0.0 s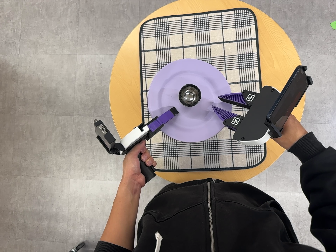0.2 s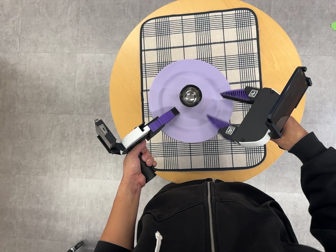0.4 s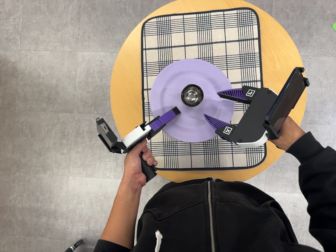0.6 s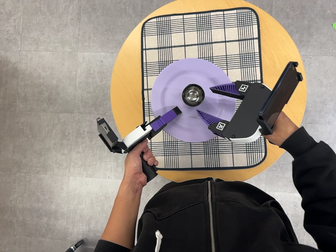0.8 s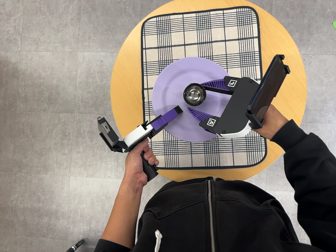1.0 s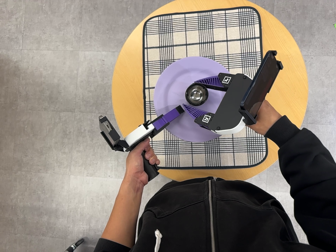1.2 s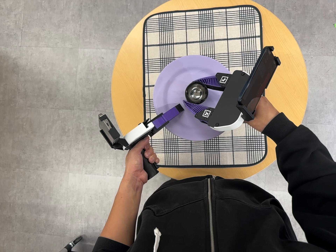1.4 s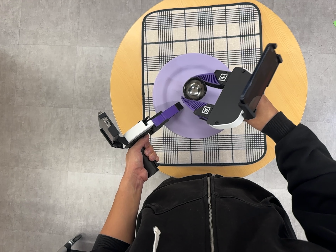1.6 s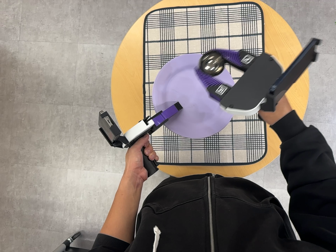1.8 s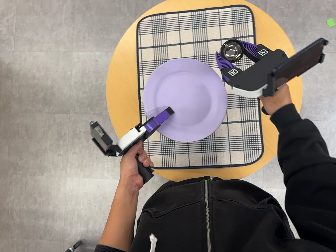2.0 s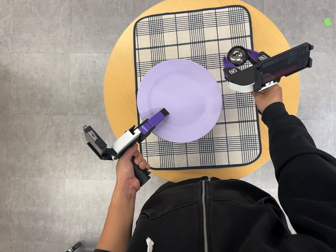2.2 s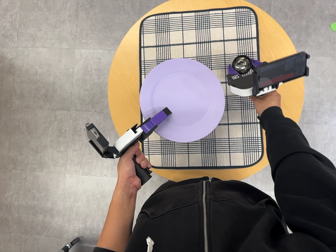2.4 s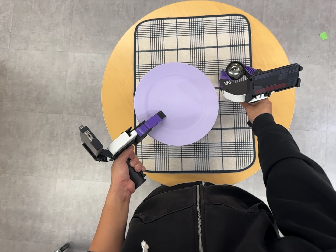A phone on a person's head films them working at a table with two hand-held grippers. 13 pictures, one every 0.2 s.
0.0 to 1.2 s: The camera keeps its place and its aim.
1.2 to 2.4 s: The camera shifts only a little, or ends up much as it began.
The film runs forward here.
